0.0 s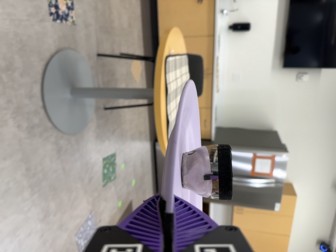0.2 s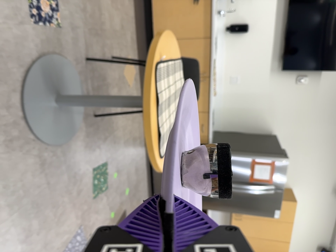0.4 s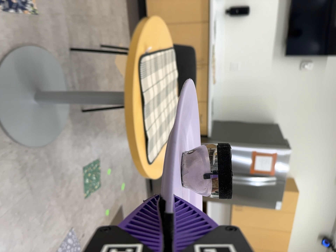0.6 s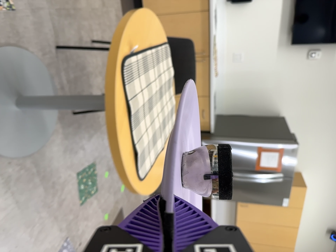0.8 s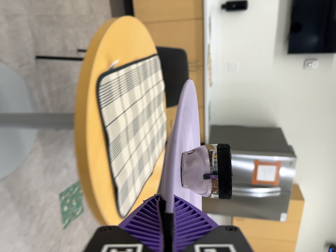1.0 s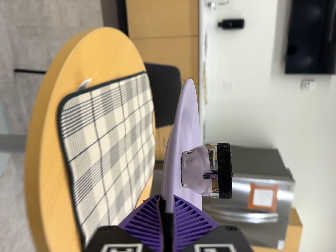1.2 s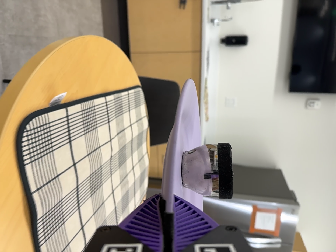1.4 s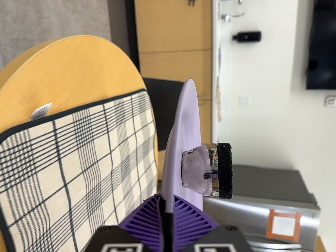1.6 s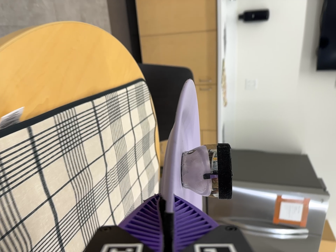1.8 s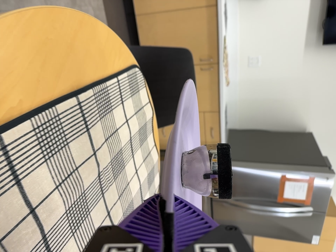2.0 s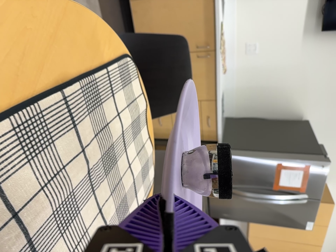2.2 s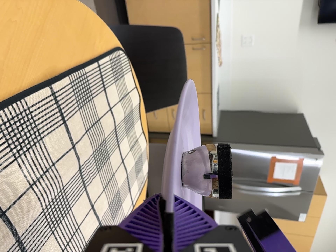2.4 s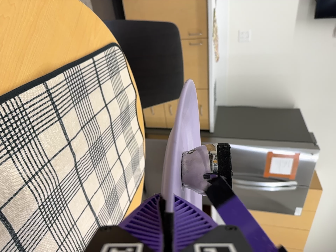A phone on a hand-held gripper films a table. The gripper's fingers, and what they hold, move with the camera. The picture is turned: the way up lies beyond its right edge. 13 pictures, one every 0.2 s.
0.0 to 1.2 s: The camera travels forward and toward the top of its view, about 80 cm, so what stands in front looms larger.
1.2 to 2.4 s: The camera travels forward and toward the top of its view, about 26 cm, so what stands in front looms larger. Its aim tips toward the bottom of its view by about 15 degrees.
The film runs forward here.
